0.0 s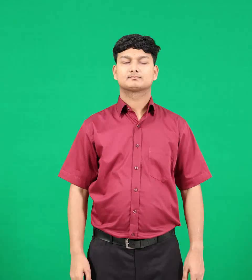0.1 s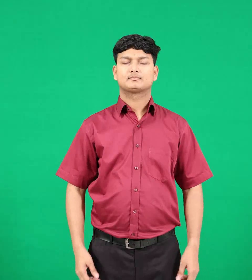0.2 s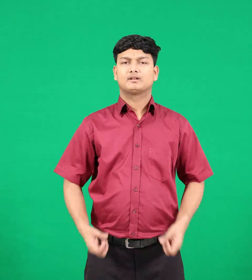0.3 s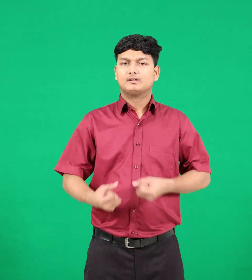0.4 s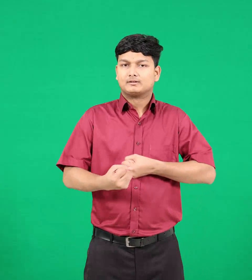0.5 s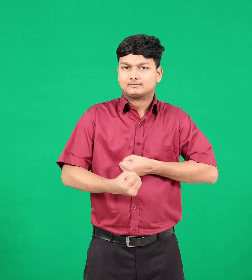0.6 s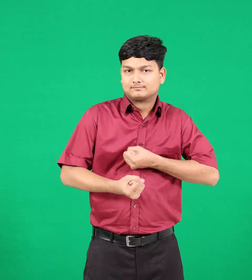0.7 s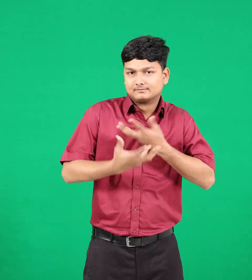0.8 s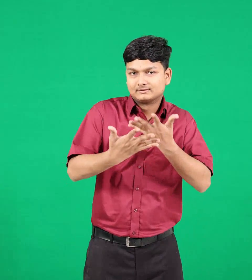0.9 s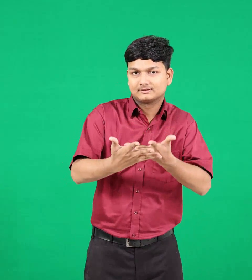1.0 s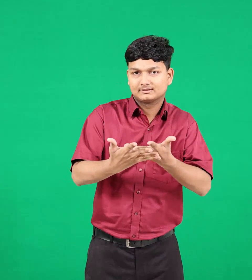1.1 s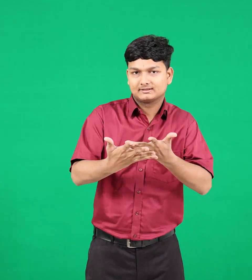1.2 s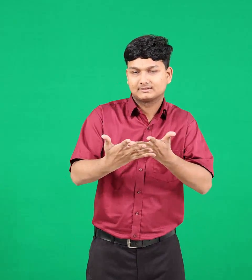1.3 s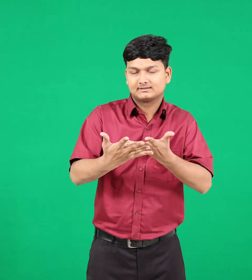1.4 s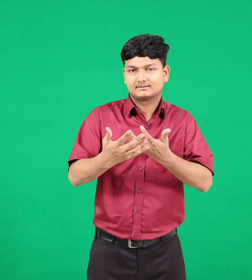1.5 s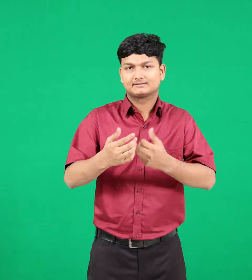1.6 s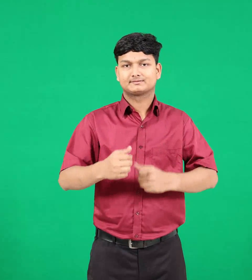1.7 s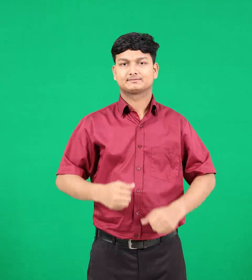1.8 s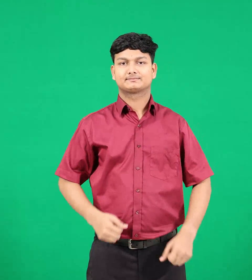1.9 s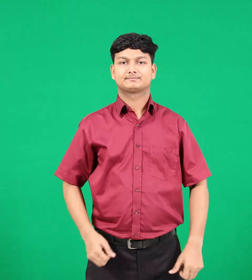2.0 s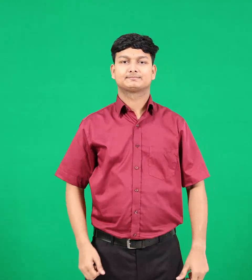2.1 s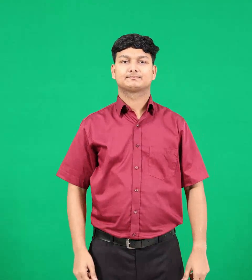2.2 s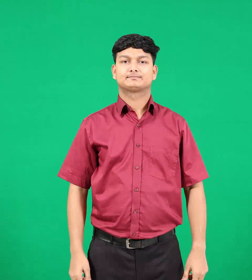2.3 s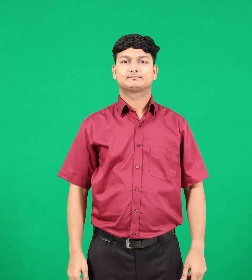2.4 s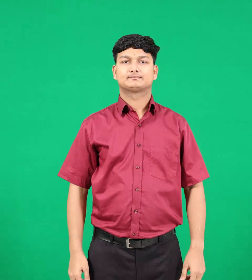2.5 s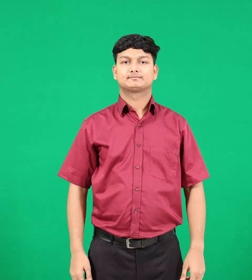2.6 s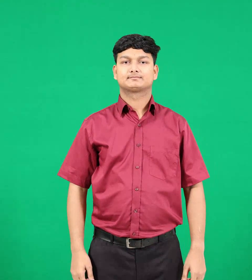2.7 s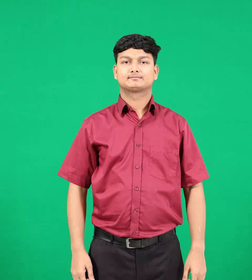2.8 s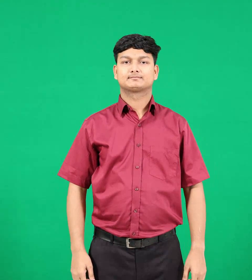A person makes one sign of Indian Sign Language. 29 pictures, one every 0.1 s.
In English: expression
